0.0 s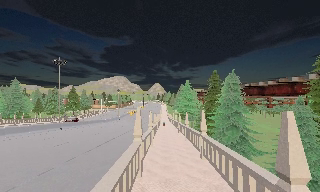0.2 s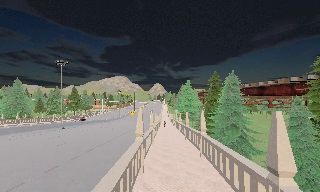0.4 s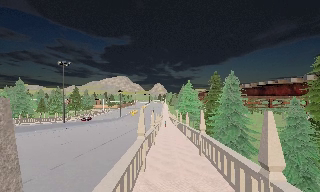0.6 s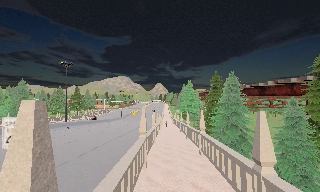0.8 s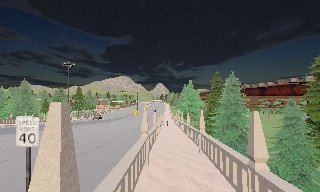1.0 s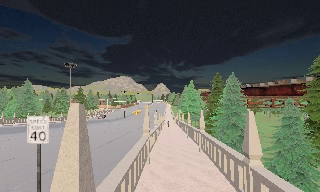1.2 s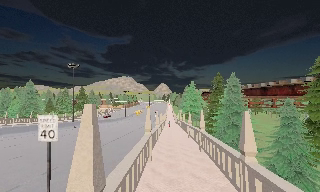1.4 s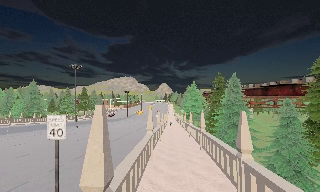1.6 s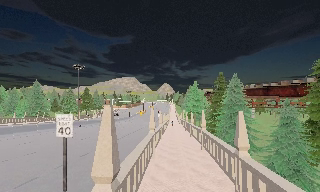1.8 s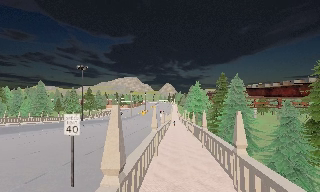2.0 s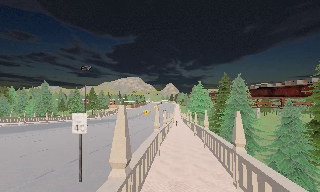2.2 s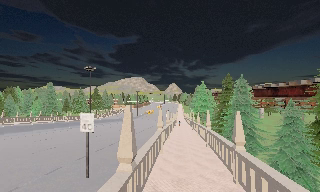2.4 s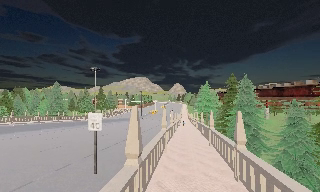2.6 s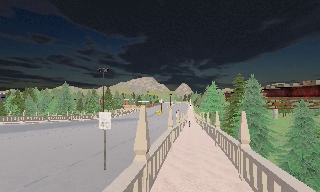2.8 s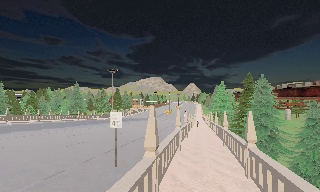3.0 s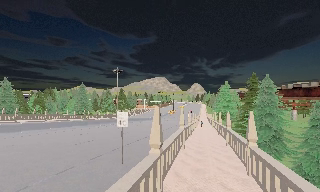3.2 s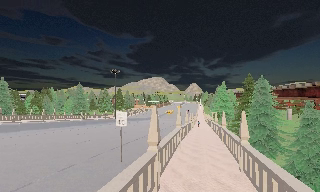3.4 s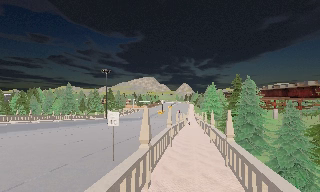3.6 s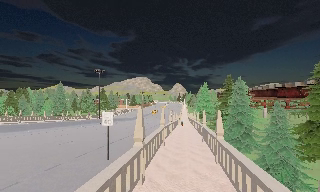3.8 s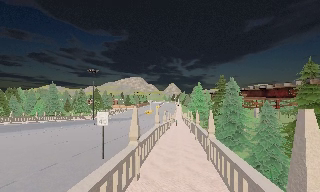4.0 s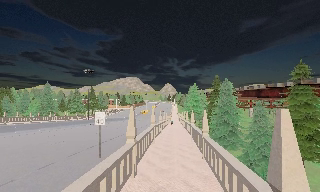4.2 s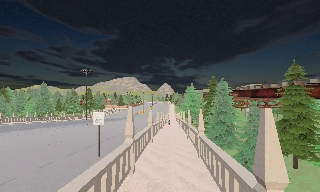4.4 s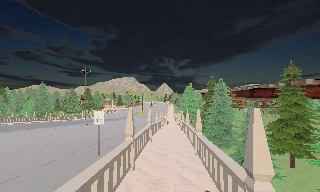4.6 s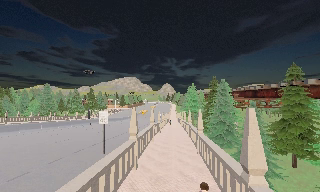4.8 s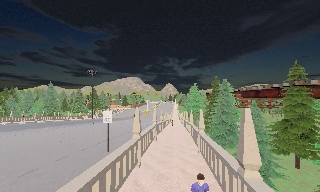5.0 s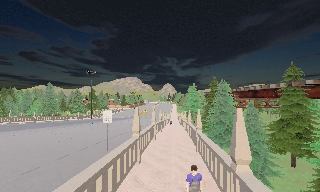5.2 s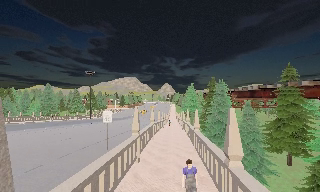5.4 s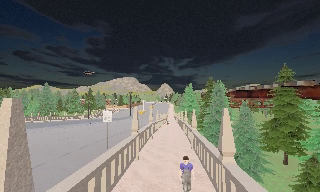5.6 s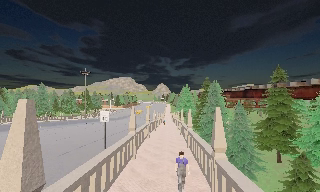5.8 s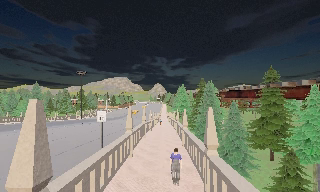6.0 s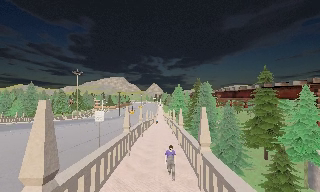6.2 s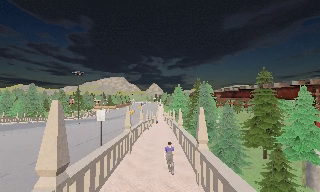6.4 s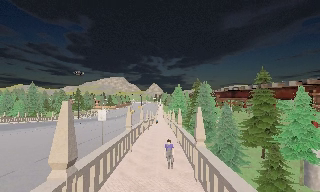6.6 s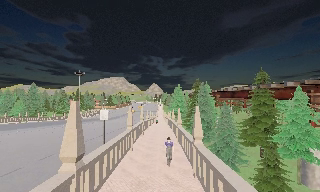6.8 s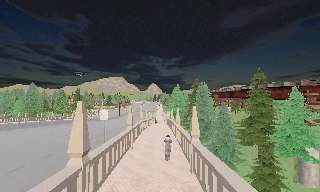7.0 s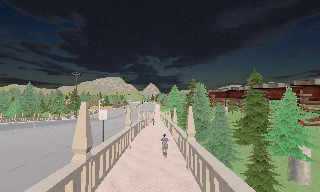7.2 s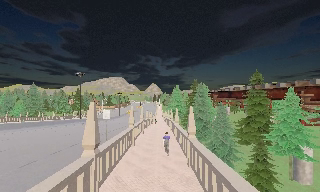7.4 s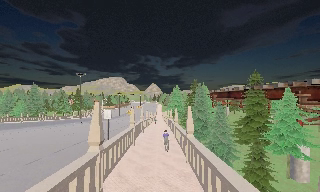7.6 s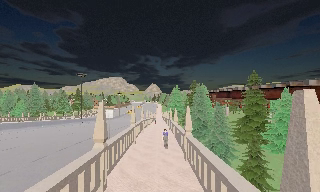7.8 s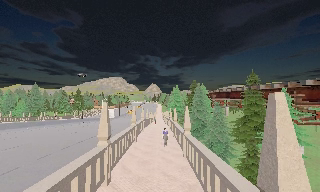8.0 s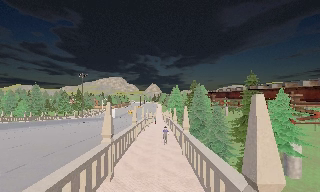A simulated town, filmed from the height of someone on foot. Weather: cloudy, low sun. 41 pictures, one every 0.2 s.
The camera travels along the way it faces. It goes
backward.
0.0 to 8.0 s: The camera travels backward, about 12 m, so what stands in front gets smaller.
The film runs backward here.
